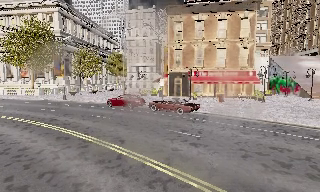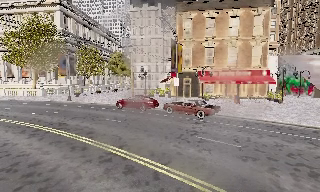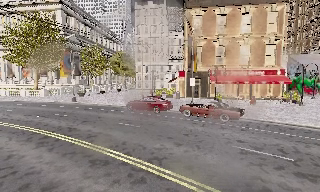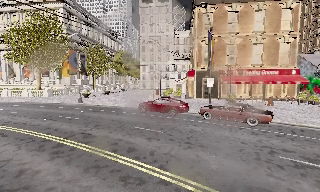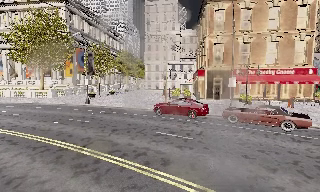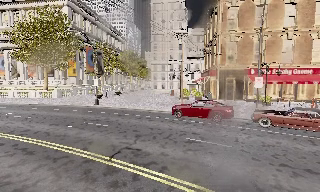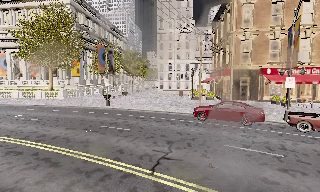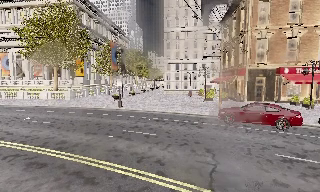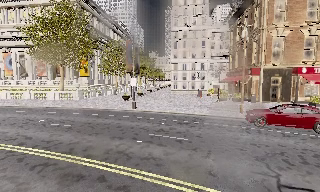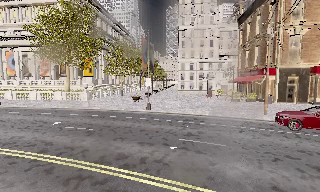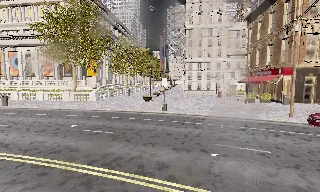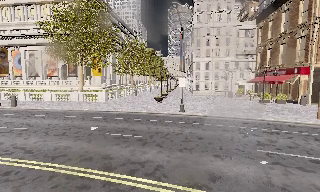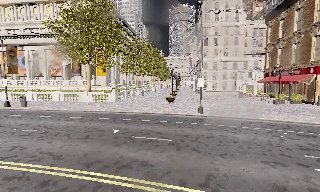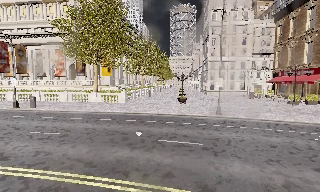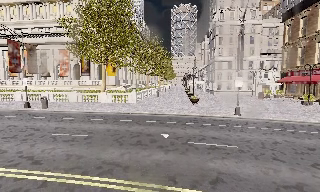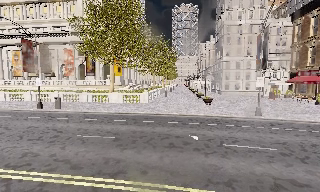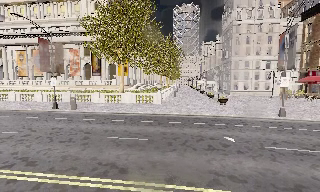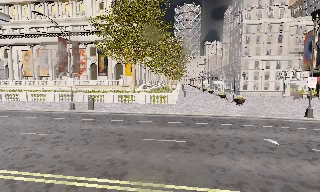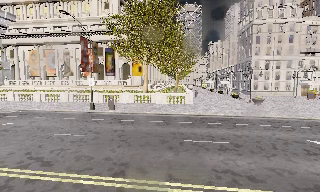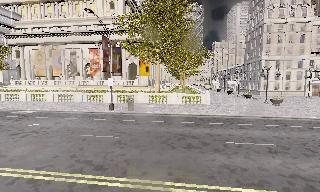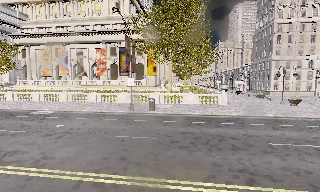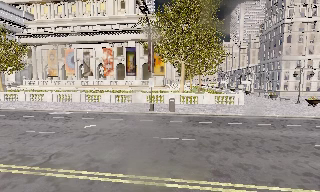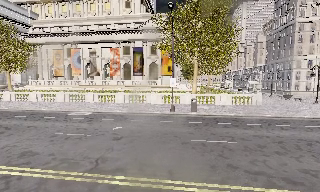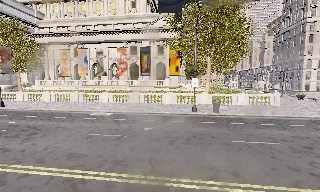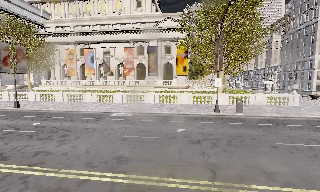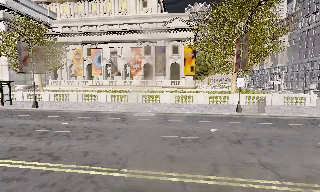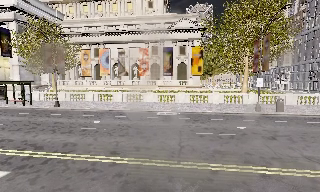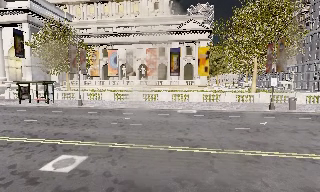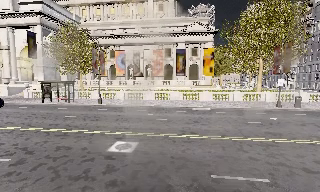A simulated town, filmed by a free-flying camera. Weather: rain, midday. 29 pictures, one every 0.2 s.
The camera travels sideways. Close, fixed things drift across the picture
to the right.
0.0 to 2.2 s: The camera travels to its left and forward, about 19 m, so close, fixed things drift to the right.
2.2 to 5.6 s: The camera travels to its left, about 30 m, so close, fixed things drift to the right.
The film runs backward here.
